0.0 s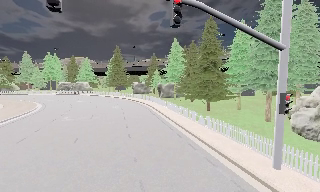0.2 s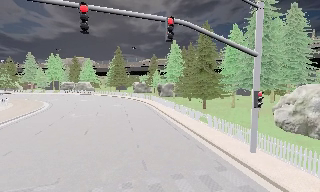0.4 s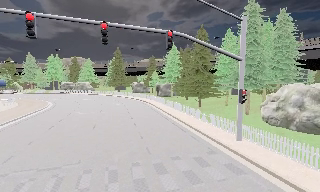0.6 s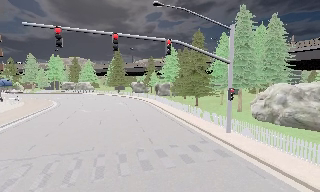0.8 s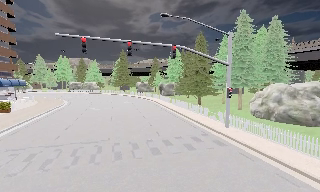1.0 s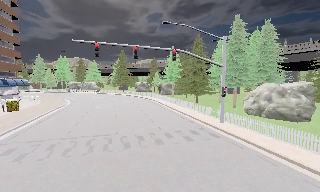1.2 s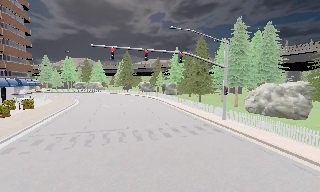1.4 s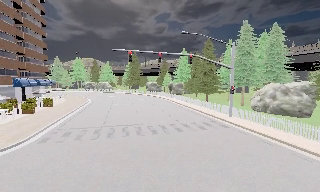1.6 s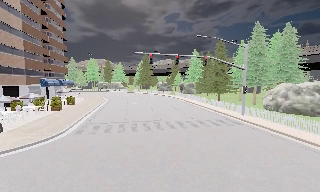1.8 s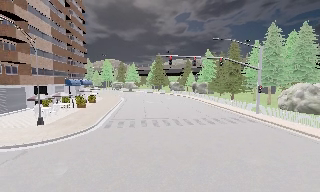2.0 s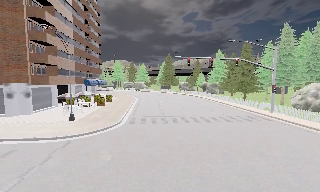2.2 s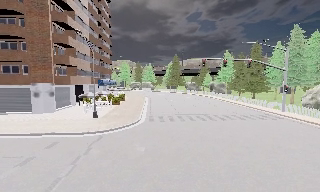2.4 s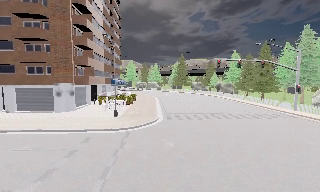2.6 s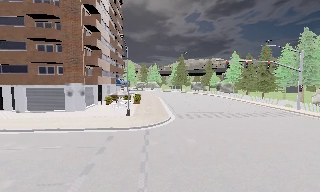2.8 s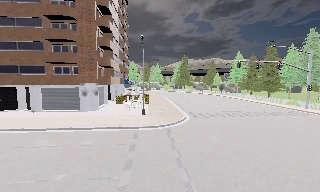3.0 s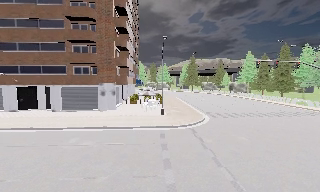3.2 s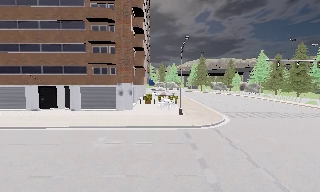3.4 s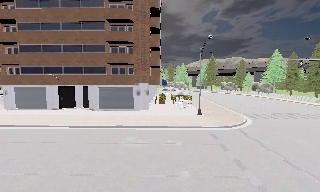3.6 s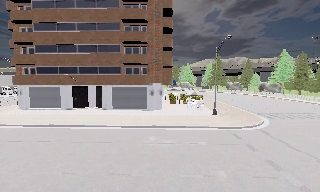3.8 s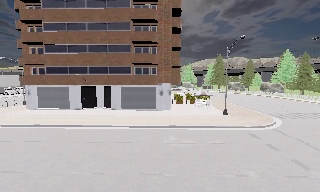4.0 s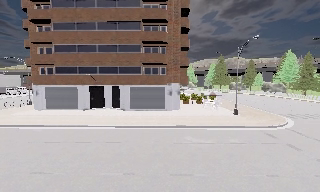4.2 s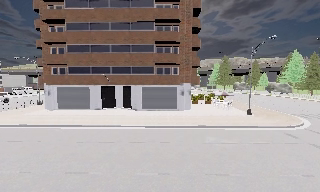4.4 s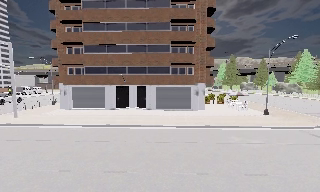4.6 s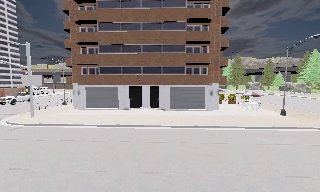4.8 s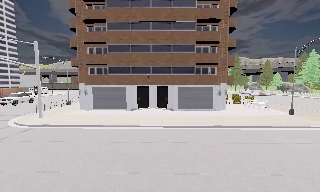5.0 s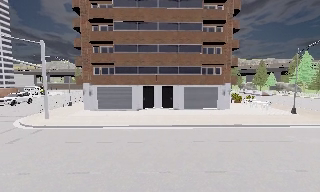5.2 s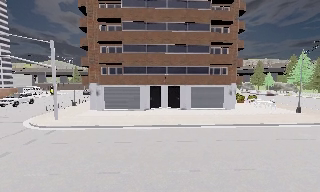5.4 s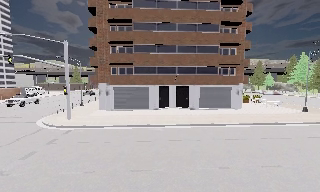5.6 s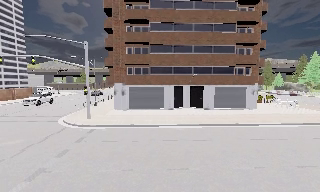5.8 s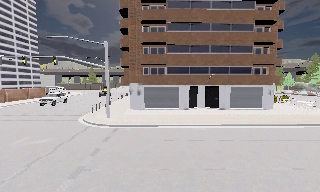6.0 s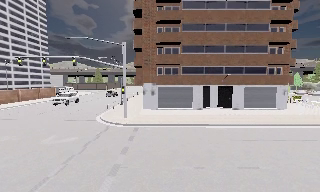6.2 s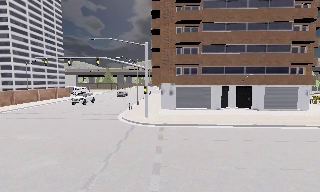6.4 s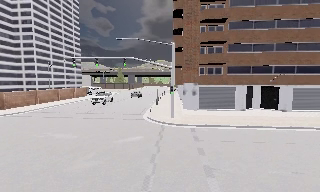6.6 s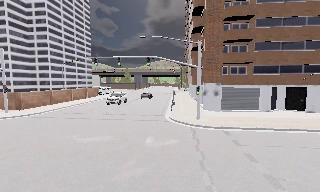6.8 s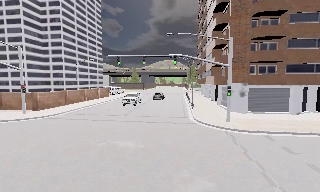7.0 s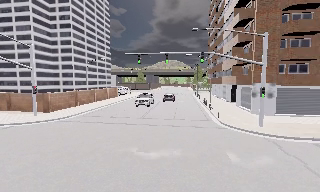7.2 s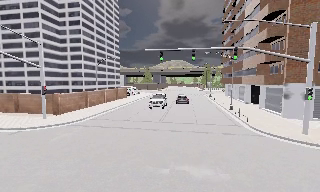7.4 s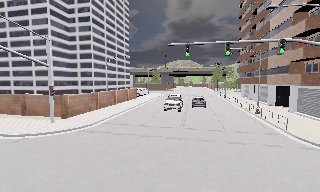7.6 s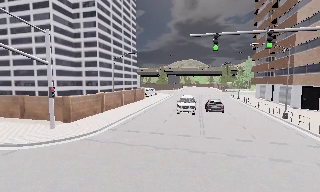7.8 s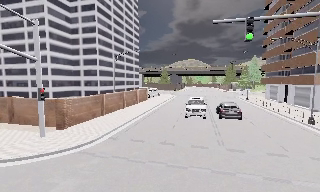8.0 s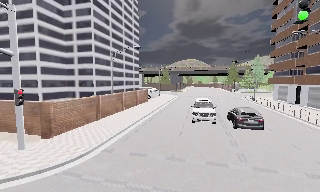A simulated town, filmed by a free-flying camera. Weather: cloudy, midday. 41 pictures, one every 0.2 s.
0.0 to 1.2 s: The camera travels backward, about 9 m, so what stands in front gets smaller.
1.2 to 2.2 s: The camera pans to its left, which is counterclockwise from overhead, by about 10 degrees. It travels backward and to its left, about 8 m, so what stands in front gets smaller.
2.2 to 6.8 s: The scene slides to the right, as the camera pans about 10 degrees to its left. It travels to its left, about 35 m, so close, fixed things drift to the right.
6.8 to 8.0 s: The camera travels forward and to its left, about 13 m, so what stands in front looms larger.
The film runs backward here.
